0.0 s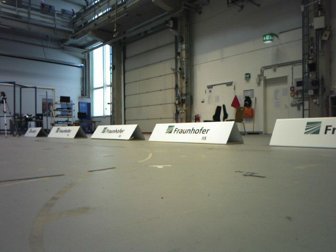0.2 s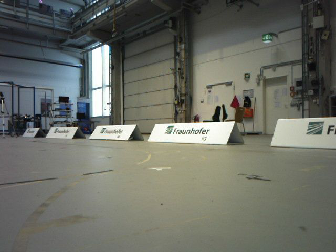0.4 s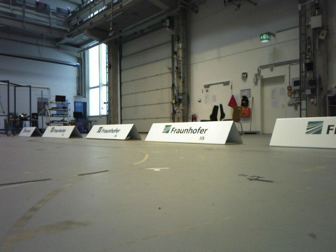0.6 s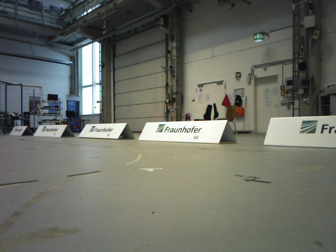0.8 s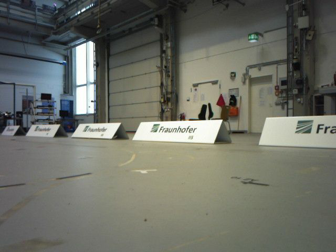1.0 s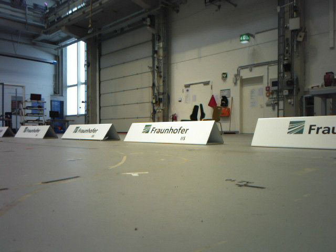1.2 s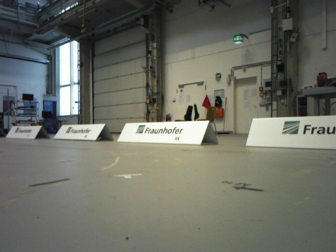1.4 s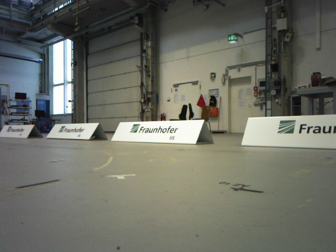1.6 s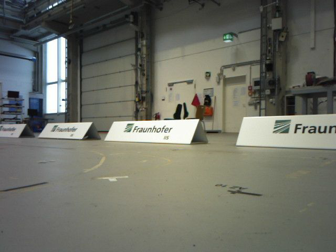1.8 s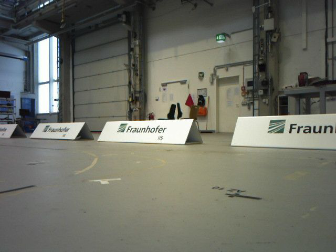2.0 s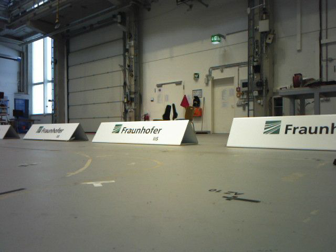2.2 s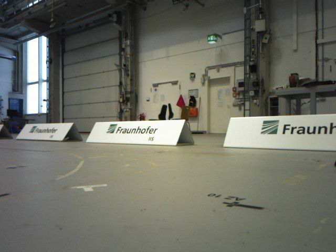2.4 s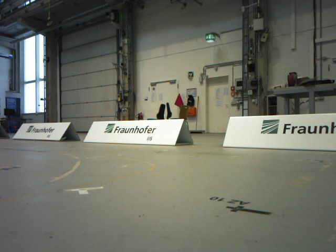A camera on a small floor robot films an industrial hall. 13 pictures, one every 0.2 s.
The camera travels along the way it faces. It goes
forward.
0.0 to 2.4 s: The scene slides to the left, as the camera pans about 10 degrees to its right. It travels forward, about 0.5 m, so what stands in front looms larger.
The film runs forward here.
